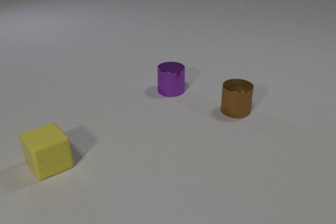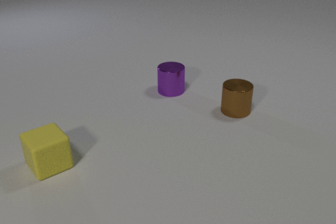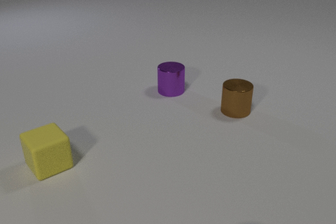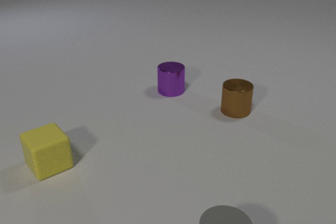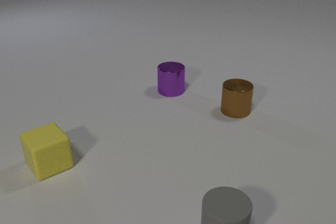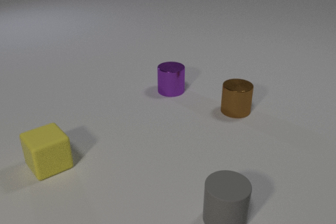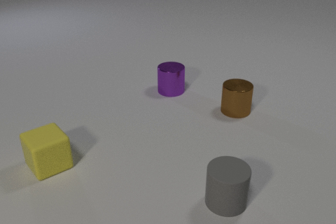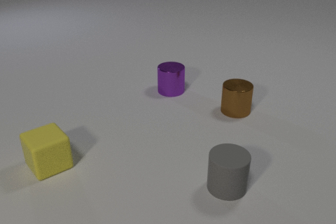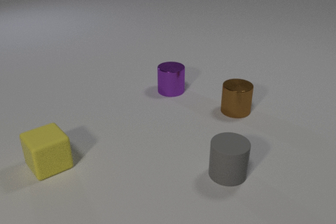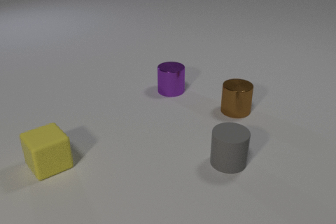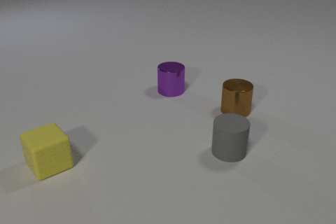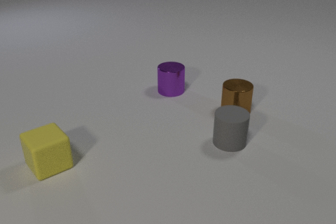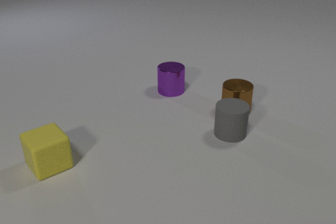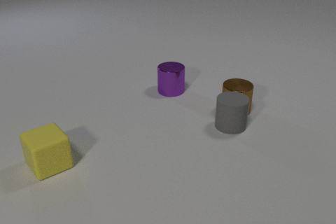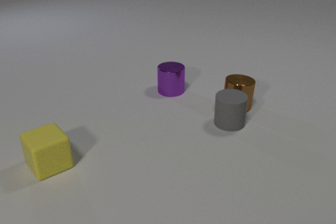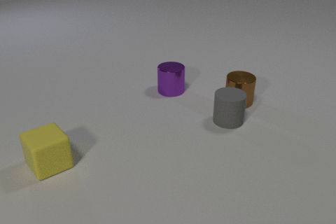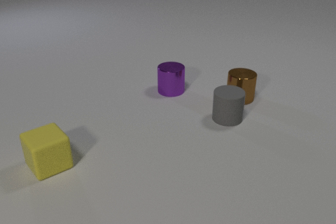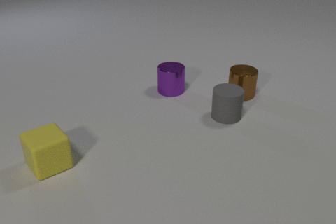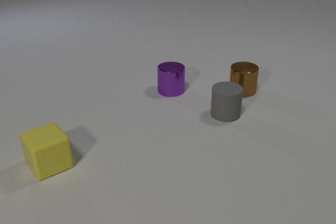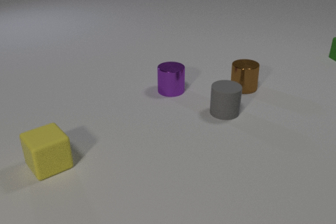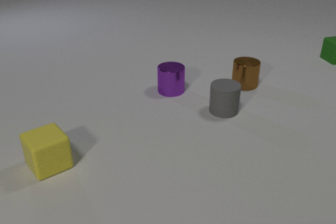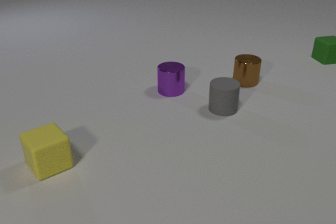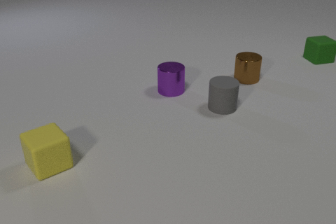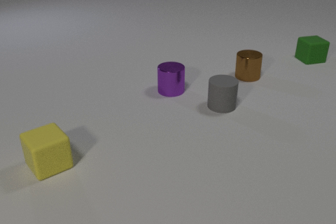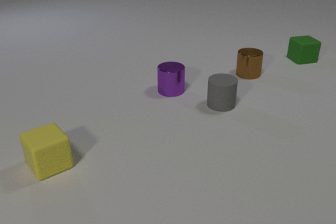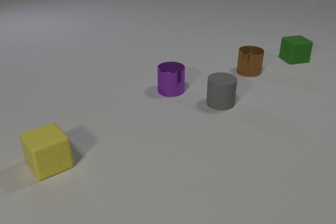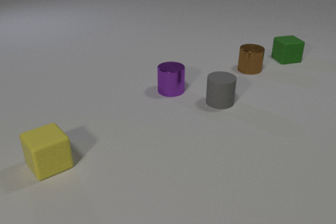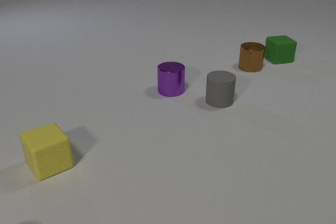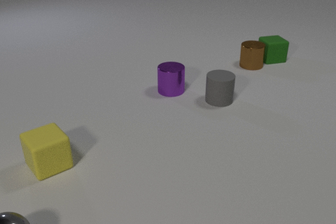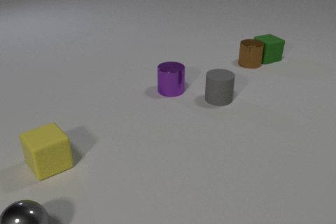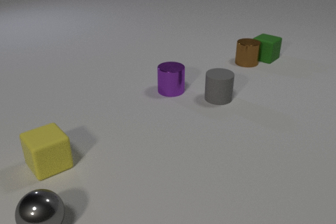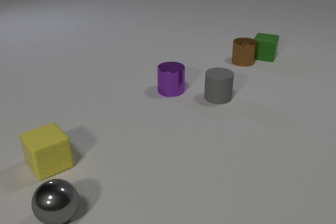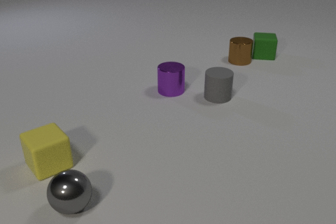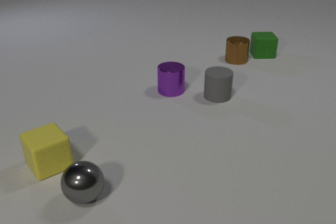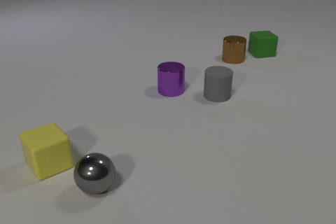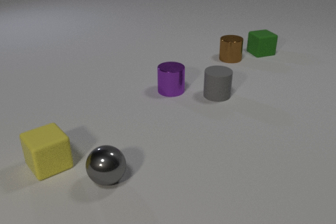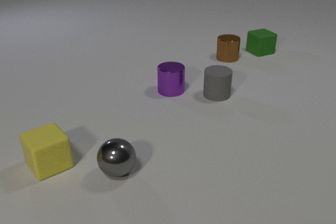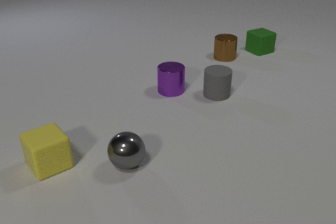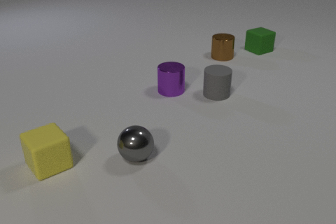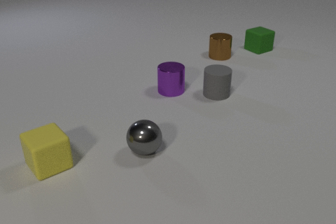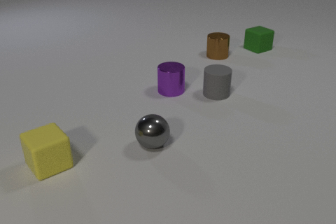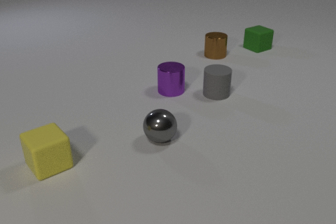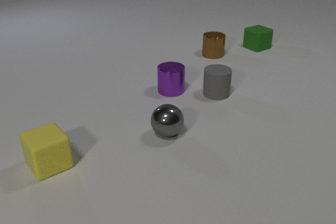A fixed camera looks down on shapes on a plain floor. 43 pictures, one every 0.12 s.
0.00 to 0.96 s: The gray rubber cylinder comes in at the bottom edge, slides away from the camera.
0.96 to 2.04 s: The gray rubber cylinder slides away from the camera. The brown metal cylinder slides away from the camera. The gray rubber cylinder and the brown metal cylinder collide.
2.04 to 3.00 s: The gray rubber cylinder slides away from the camera. The brown metal cylinder slides away from the camera. The green rubber cube comes in at the right edge, slides to the left.
3.00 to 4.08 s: The gray rubber cylinder slides away from the camera. The brown metal cylinder slides away from the camera and to the left. The green rubber cube slides to the left, spins counterclockwise seen from above by about 90 degrees, its near face sliding to the right. The gray metal sphere comes in at the bottom edge, rolls to the right and away from the camera. The brown metal cylinder and the green rubber cube collide.
4.08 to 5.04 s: The brown metal cylinder slides to the left and away from the camera. The green rubber cube slides away from the camera, spins so that its near face slides to the right, counterclockwise seen from above. The gray metal sphere rolls away from the camera and to the right.
How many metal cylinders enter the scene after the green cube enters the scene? 0.
How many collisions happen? 2.
Are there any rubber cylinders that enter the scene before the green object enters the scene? yes.
